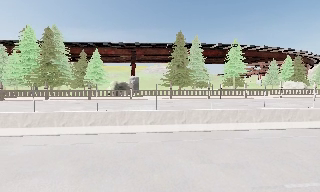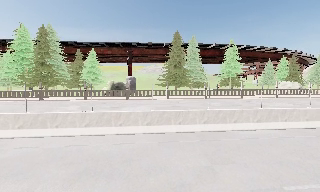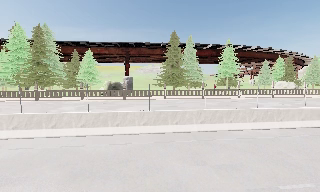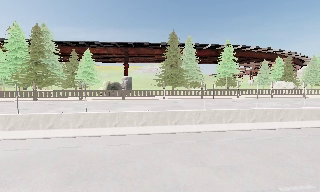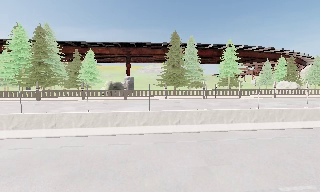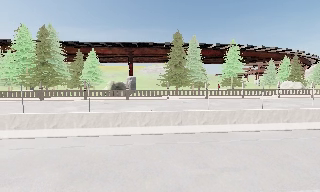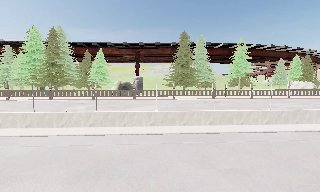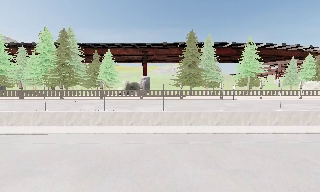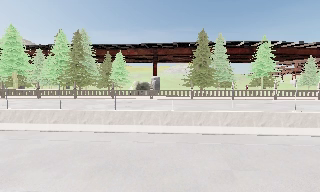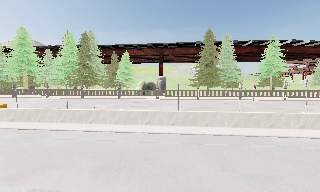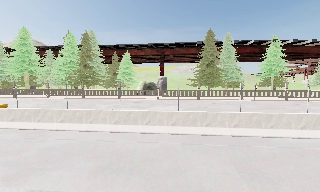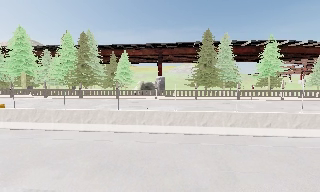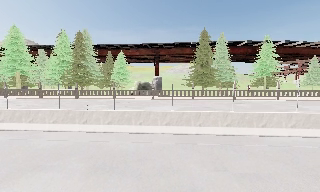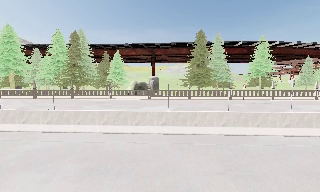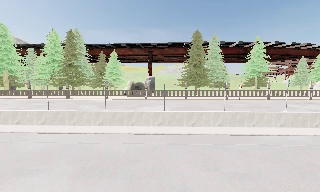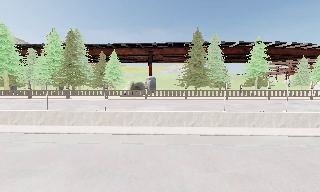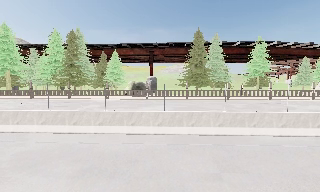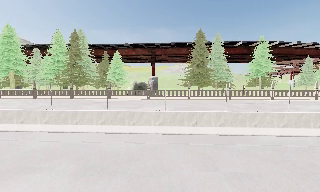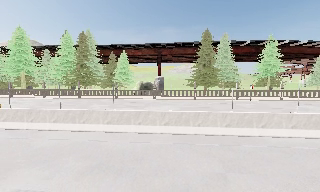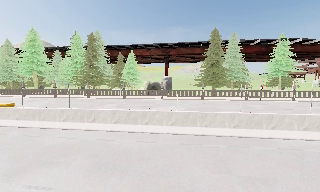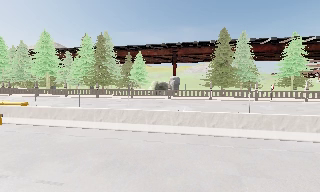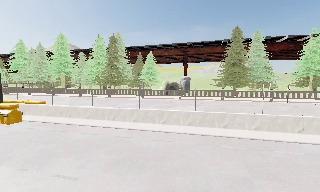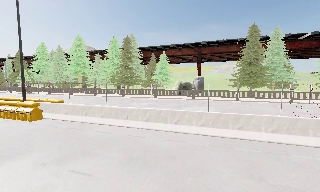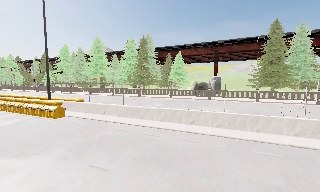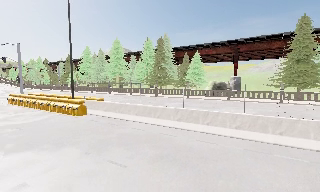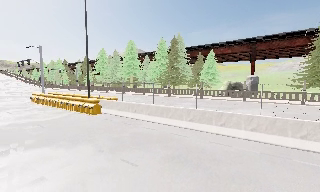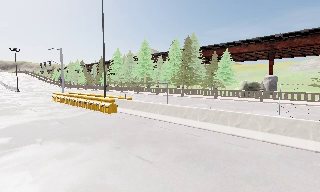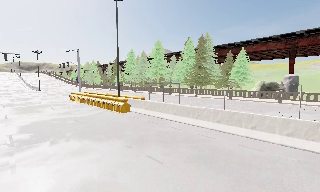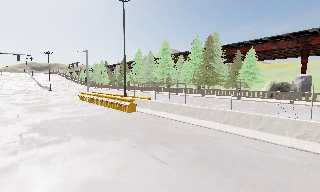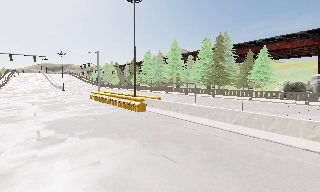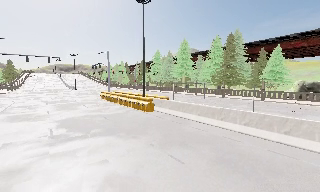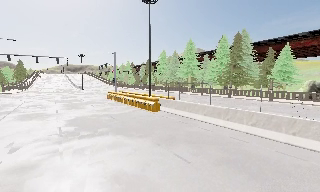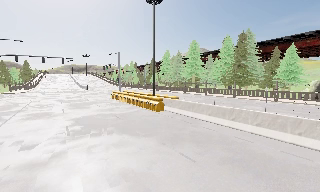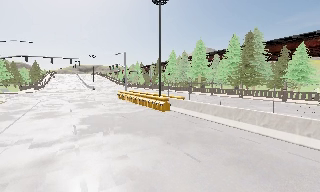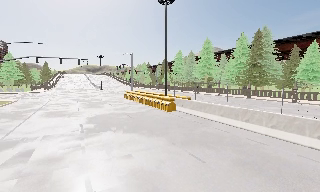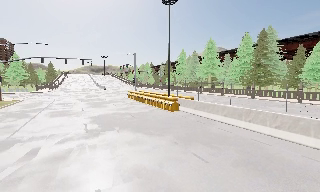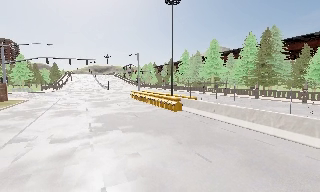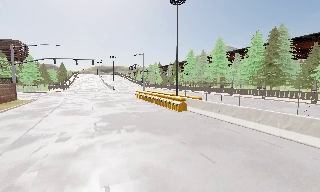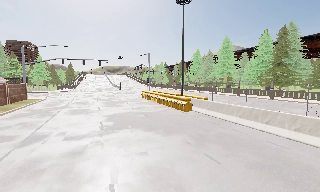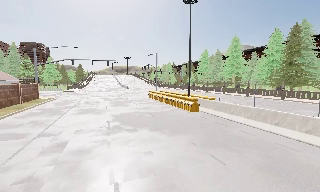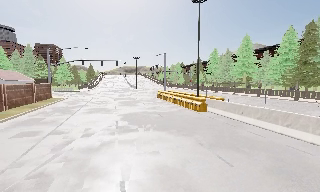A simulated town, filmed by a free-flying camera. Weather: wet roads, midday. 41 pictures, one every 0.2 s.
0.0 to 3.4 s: The camera travels to its right, about 0.5 m.
3.4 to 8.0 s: The scene slides to the right, as the camera pans about 70 degrees to its left. It travels backward and to its right, about 1 m.
The film runs forward here.
